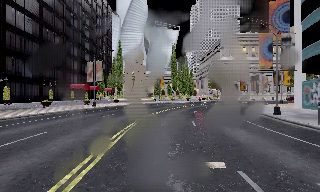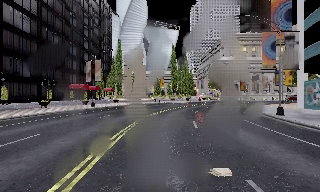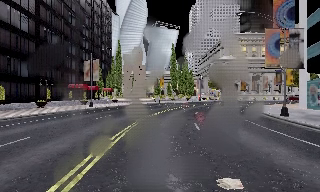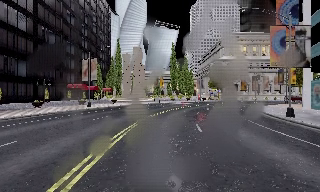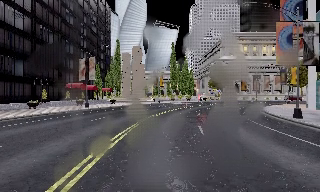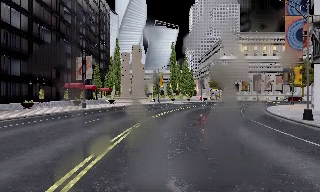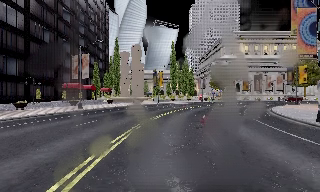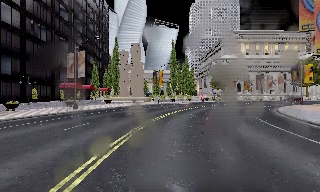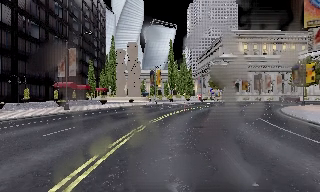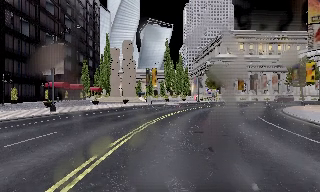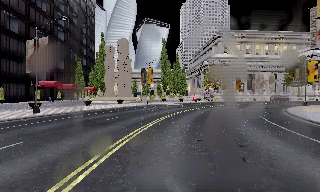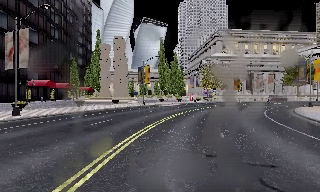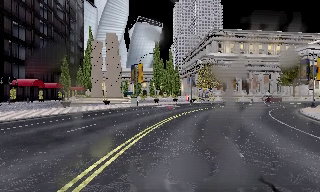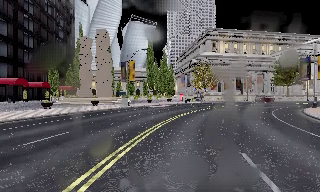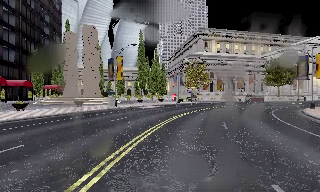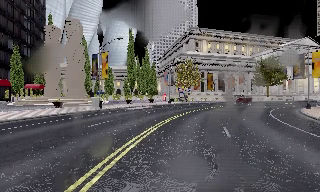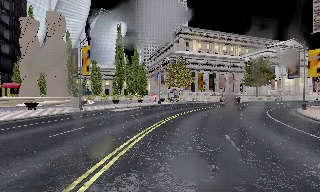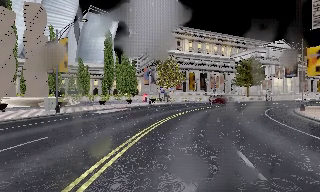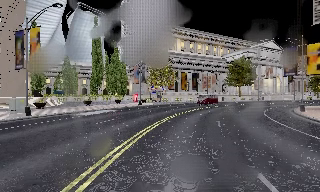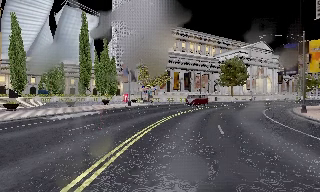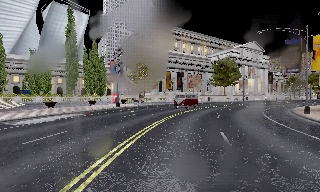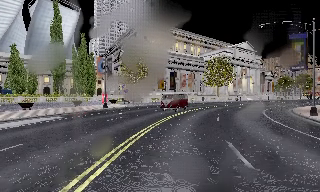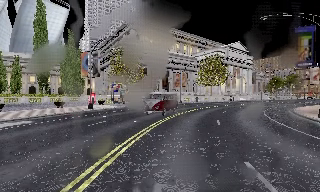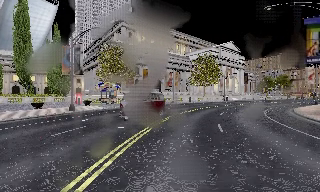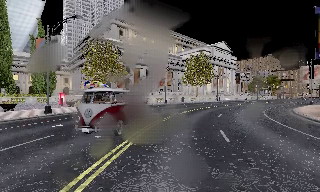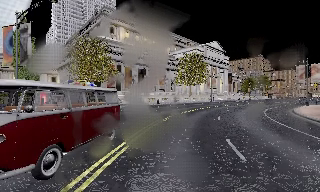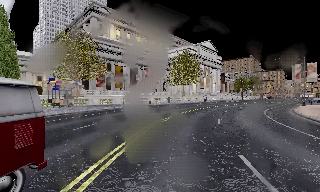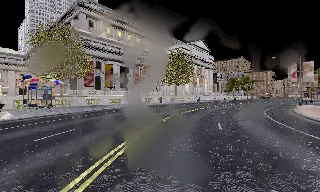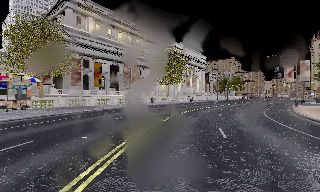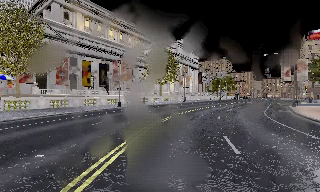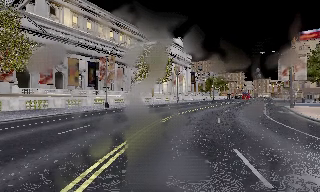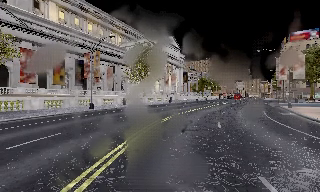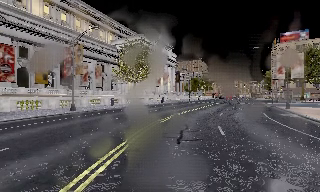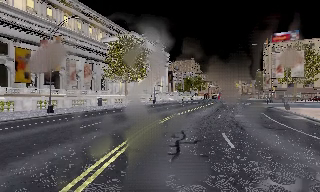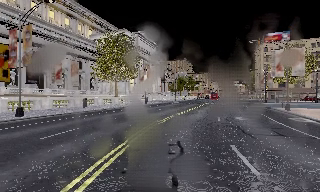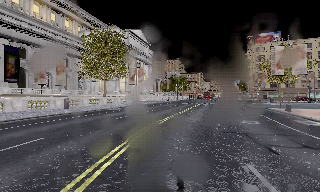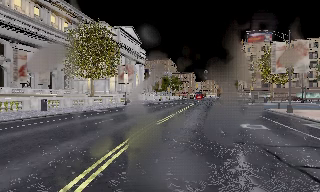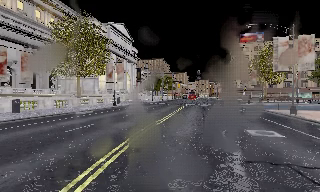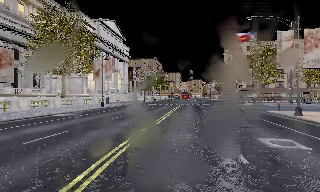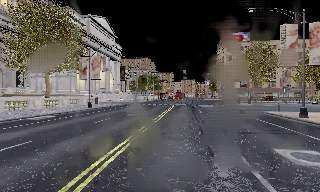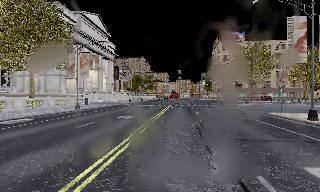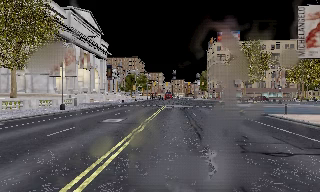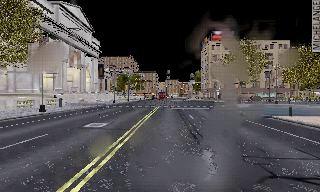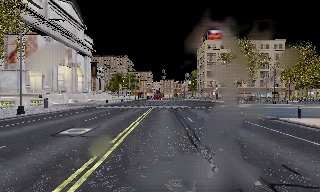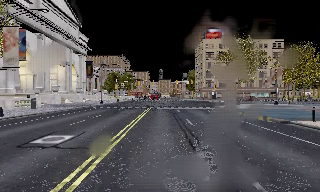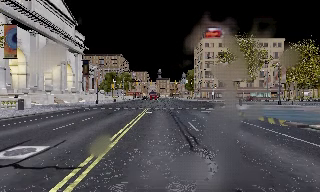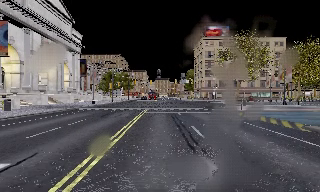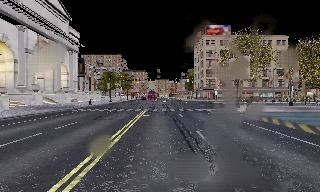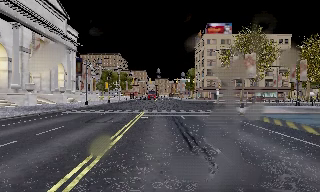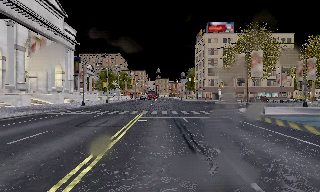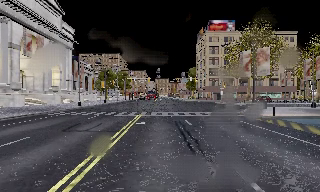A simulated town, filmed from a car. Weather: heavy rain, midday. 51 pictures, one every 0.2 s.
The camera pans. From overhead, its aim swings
clockwise.
The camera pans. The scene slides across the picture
to the left.
0.0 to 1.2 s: The camera travels forward, about 3.5 m, so what stands in front looms larger. It gains speed.
1.2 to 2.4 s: The camera travels forward, about 8 m, so what stands in front looms larger.
2.4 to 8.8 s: The camera pans to its right, which is clockwise from overhead, by about 85 degrees. It travels forward, about 55 m.
8.8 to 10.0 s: The camera travels forward, about 8 m, so what stands in front looms larger.
The film runs forward here.
